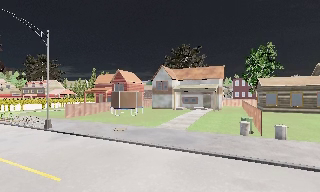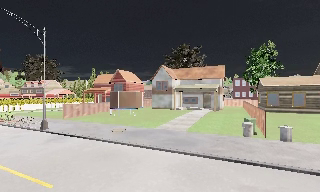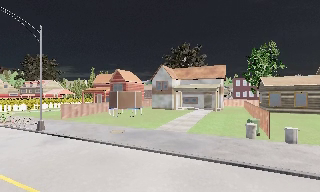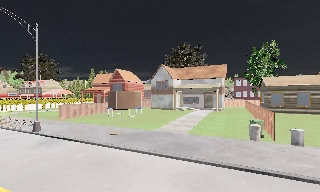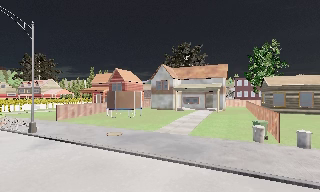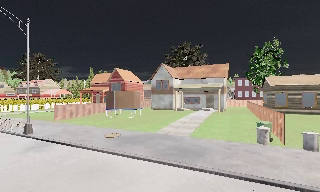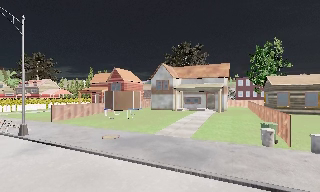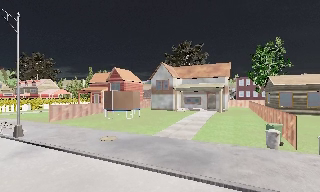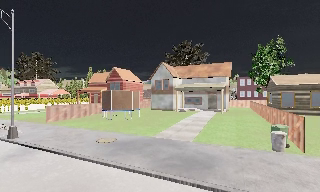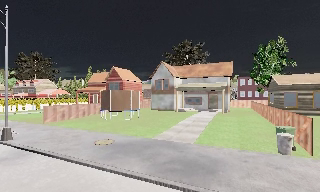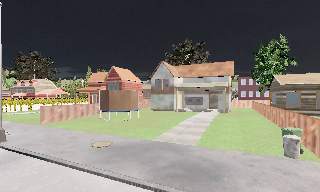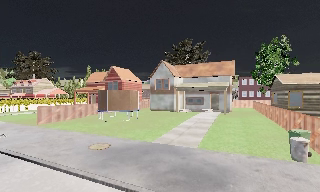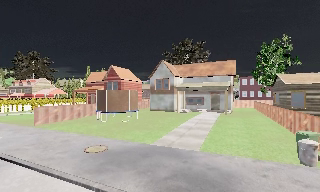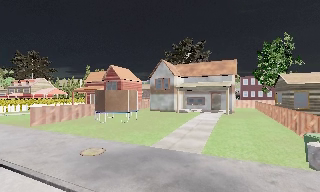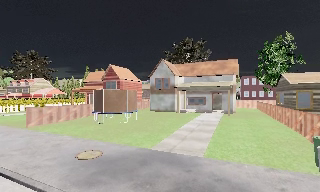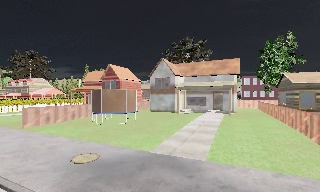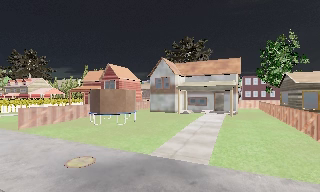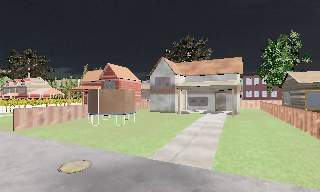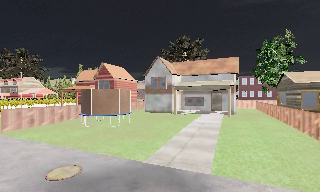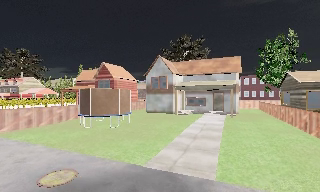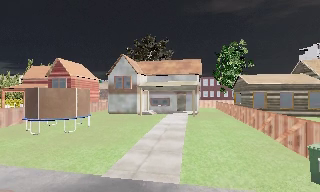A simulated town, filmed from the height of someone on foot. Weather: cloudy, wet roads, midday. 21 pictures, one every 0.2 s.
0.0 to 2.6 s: The camera travels forward, about 4.5 m, so what stands in front looms larger.
2.6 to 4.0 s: The camera pans to its right, which is clockwise from overhead, by about 15 degrees. It travels forward, about 2.5 m, so what stands in front looms larger.
The film runs forward here.
